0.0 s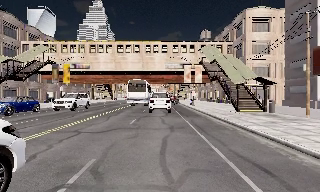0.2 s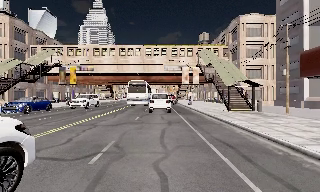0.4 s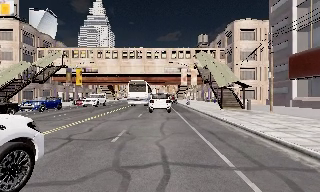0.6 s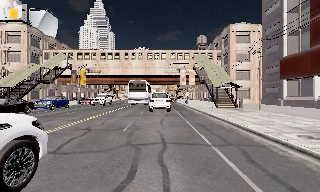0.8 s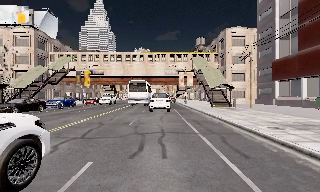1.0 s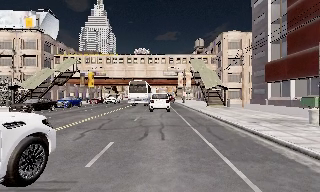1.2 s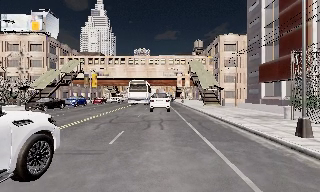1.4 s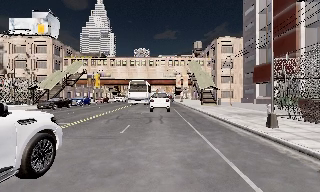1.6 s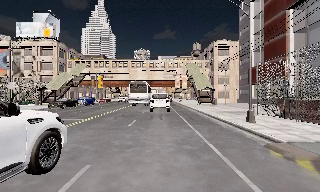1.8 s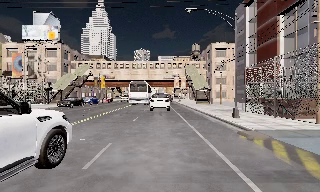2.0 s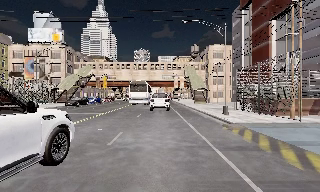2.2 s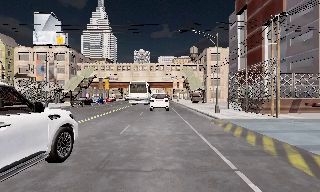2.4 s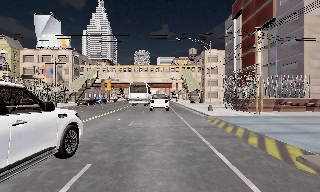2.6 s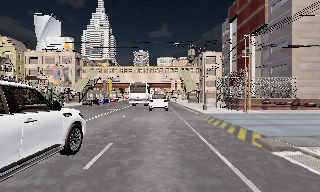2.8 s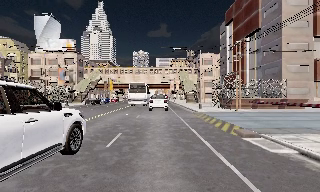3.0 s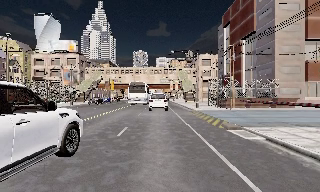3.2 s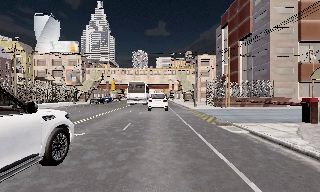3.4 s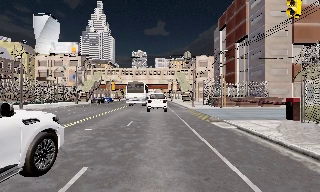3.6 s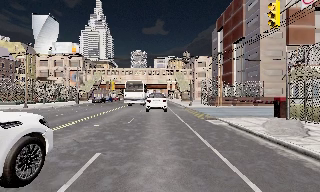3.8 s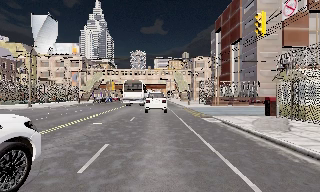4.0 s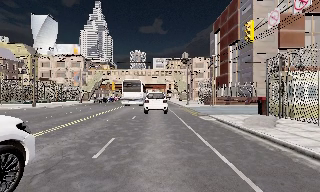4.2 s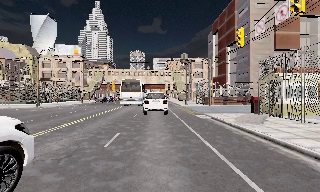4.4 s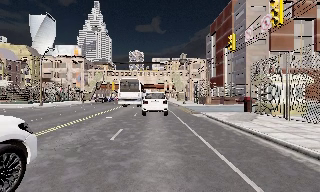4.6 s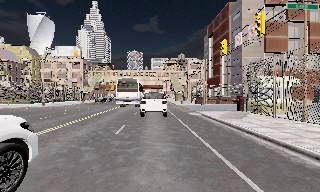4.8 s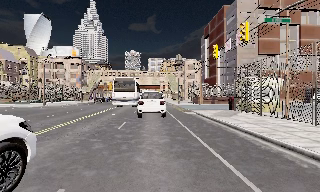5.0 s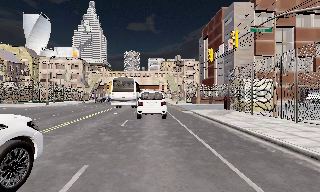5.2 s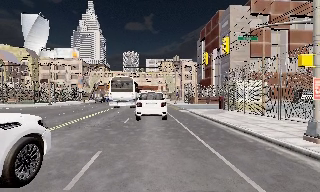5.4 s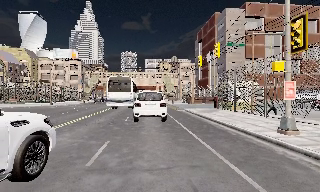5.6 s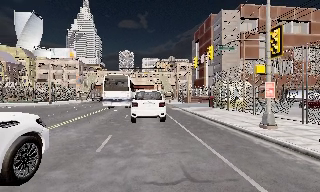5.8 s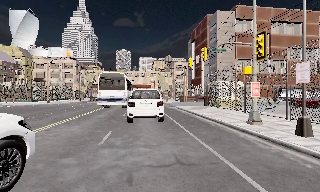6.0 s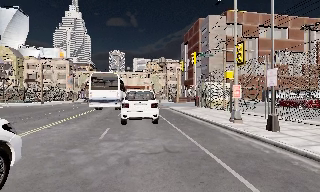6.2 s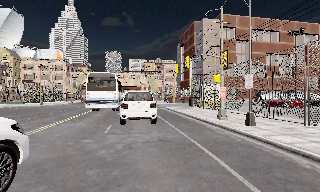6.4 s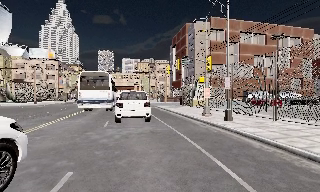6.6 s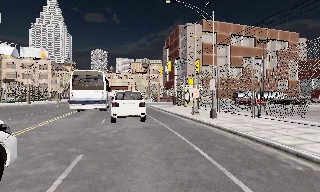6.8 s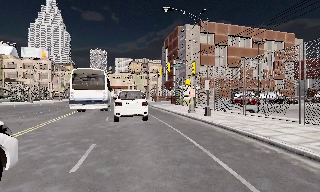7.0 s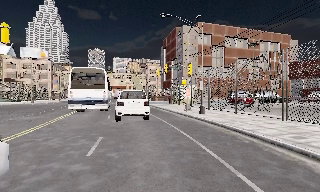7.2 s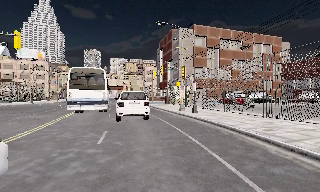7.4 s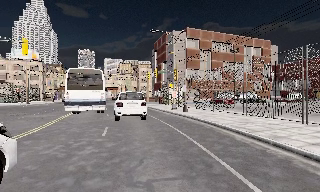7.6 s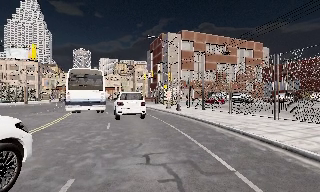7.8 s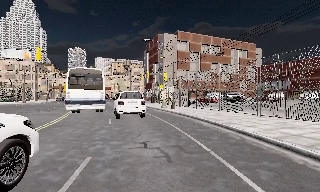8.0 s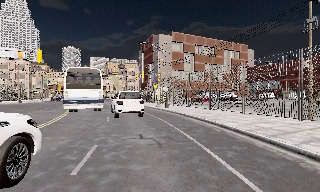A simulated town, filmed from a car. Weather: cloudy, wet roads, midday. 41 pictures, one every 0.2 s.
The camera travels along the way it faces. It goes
backward.
0.0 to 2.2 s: The camera travels backward, about 20 m, so what stands in front gets smaller.
2.2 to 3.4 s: The camera travels backward, about 9 m, so what stands in front gets smaller. It loses speed.
3.4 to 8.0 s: The camera swings to its right by about 20 degrees, and the scene slides to the left. It travels backward, about 25 m, so what stands in front gets smaller.
The film runs backward here.
